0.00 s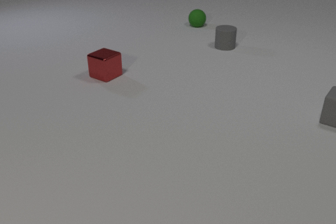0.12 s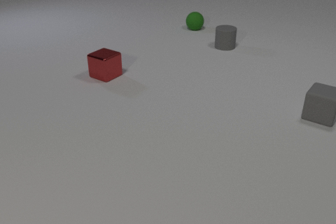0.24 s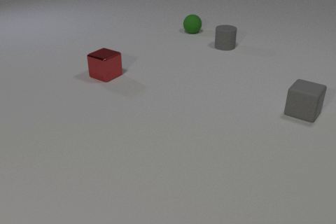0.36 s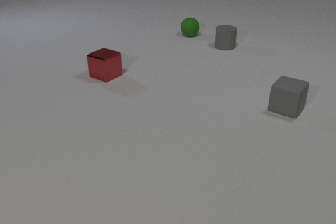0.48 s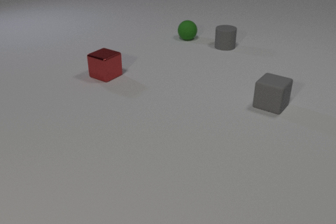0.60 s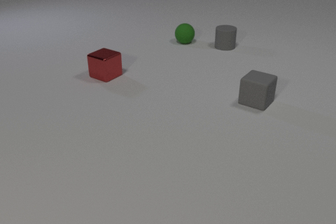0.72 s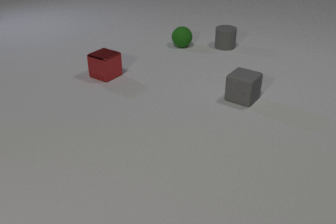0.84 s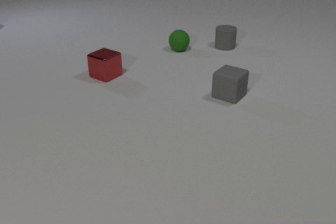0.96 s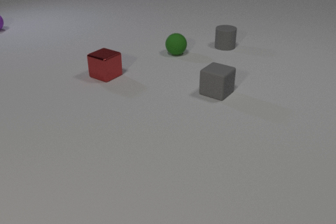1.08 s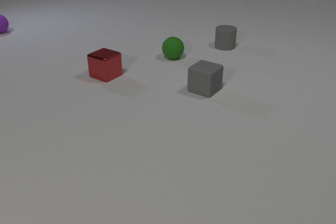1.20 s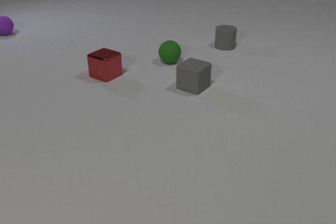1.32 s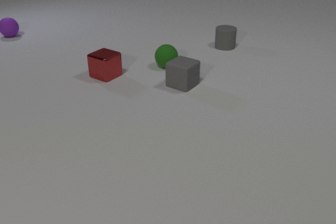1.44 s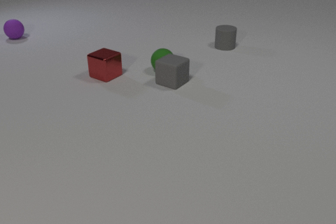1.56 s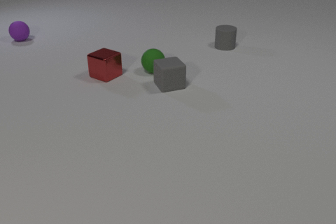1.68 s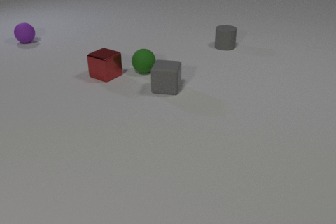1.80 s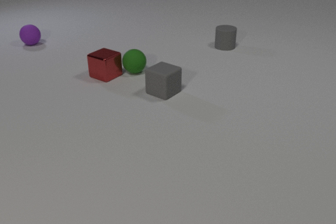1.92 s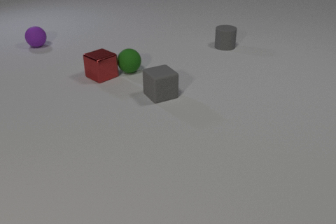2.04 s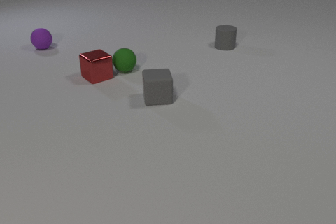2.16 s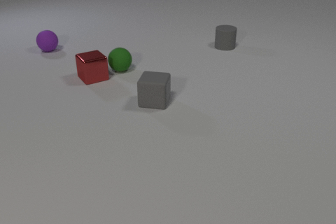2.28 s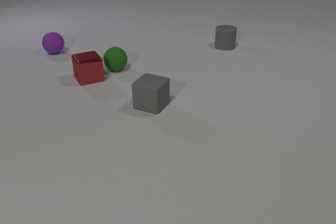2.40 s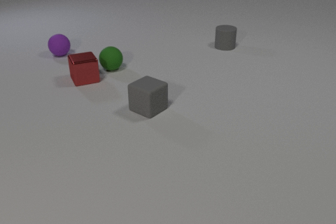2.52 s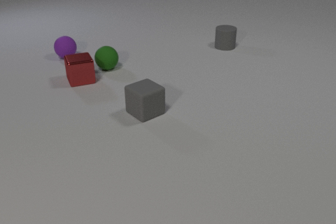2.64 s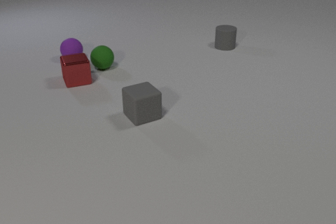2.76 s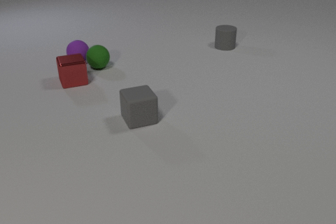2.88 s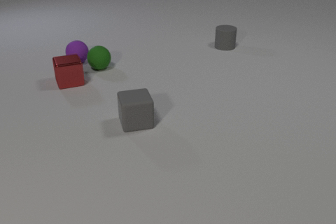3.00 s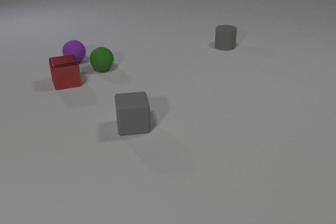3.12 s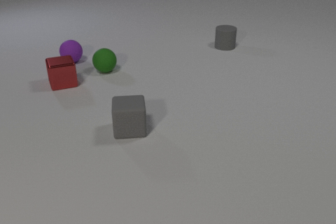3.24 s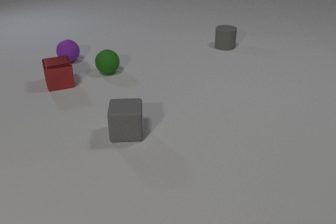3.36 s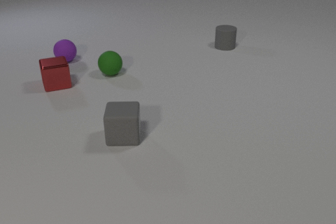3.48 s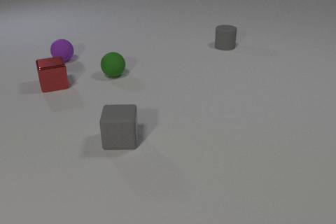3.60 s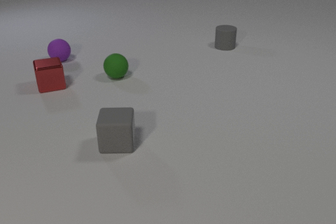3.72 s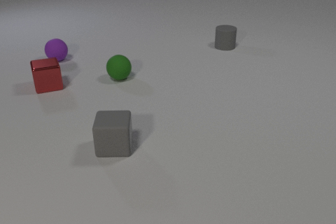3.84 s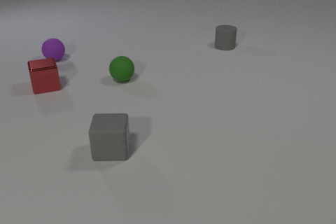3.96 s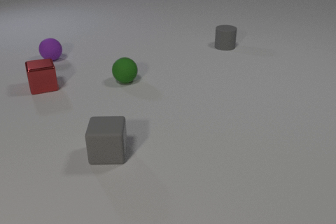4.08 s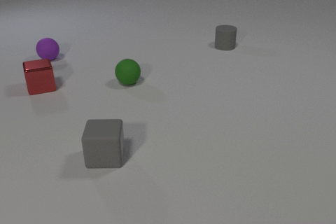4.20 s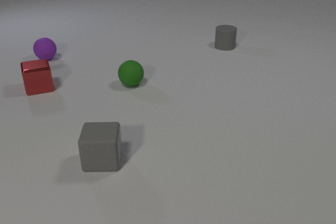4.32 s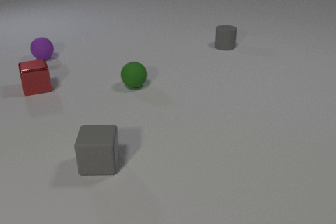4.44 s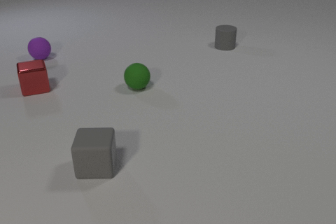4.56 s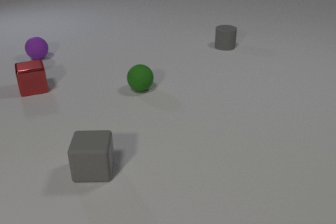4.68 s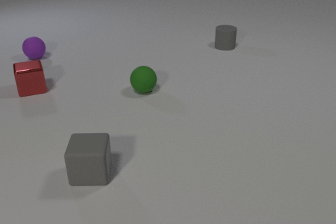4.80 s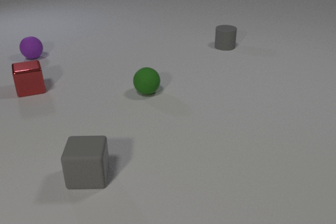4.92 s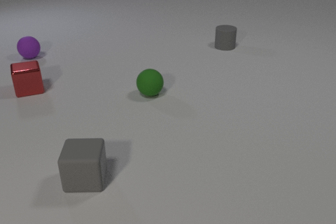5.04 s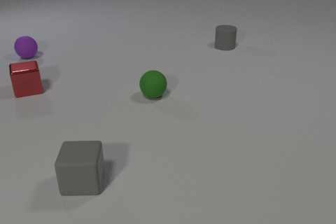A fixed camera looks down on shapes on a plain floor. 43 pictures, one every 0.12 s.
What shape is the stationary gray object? cylinder.
Are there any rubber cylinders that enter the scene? no.
What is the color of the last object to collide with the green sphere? purple.
0.00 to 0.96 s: The green rubber sphere rolls toward the camera. The gray rubber cube slides to the left. The purple rubber sphere comes in at the left edge, rolls toward the camera.
0.96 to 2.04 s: The green rubber sphere rolls to the left and toward the camera. The gray rubber cube slides to the left, spins so that its near face slides to the left, clockwise seen from above. The red metal cube slides to the left. The purple rubber sphere rolls toward the camera and to the right. The green rubber sphere and the gray rubber cube collide. The green rubber sphere and the red metal cube collide.
2.04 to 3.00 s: The green rubber sphere rolls to the left. The gray rubber cube slides toward the camera and to the left, spins clockwise seen from above by about 90 degrees, its near face sliding to the left. The red metal cube slides to the left. The purple rubber sphere rolls toward the camera and to the right. The green rubber sphere and the purple rubber sphere collide.
3.00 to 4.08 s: The green rubber sphere rolls toward the camera and to the right. The gray rubber cube slides toward the camera and to the left. The red metal cube slides to the left. The purple rubber sphere rolls to the left and away from the camera.
4.08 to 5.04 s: The green rubber sphere rolls toward the camera and to the right. The gray rubber cube slides toward the camera and to the left. The red metal cube slides to the left. The purple rubber sphere rolls to the left and away from the camera.
